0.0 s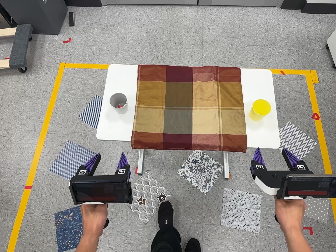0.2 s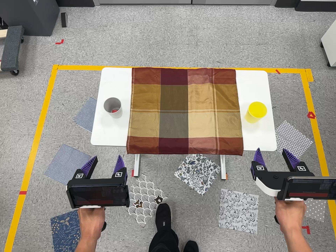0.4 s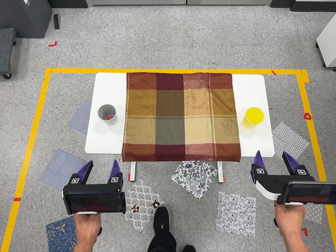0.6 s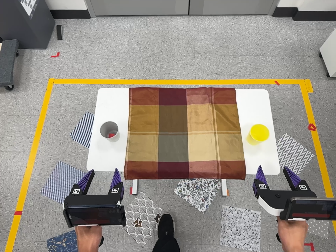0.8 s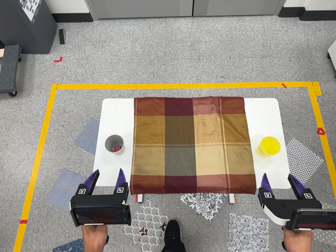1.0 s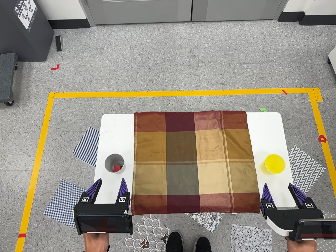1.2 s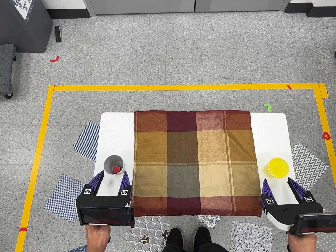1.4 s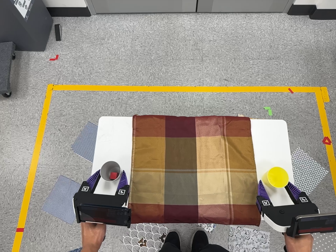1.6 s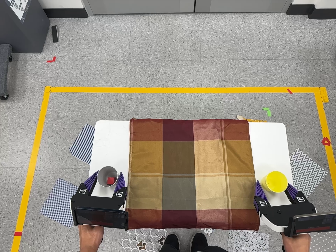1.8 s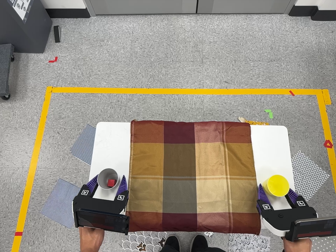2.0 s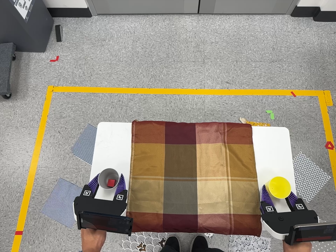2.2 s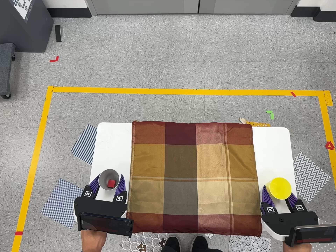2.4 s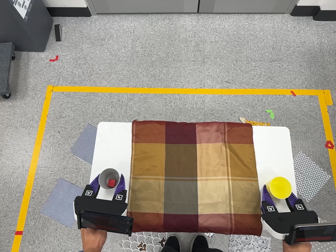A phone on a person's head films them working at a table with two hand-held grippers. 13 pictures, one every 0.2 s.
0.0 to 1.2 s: The camera travels toward the top of its view and forward, about 32 cm, so close, fixed things drift downward.
1.2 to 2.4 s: The camera travels toward the top of its view, about 8 cm, so close, fixed things drift downward.
The film runs backward here.
